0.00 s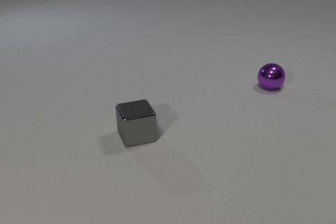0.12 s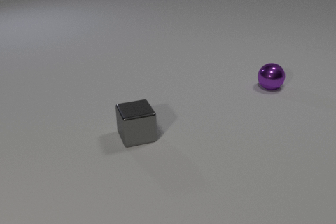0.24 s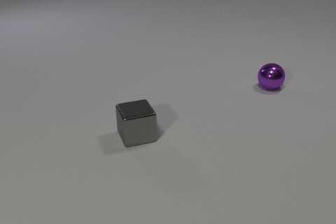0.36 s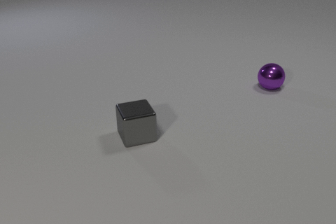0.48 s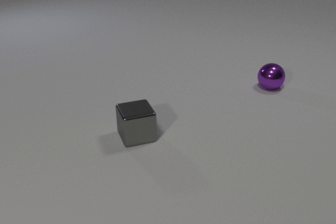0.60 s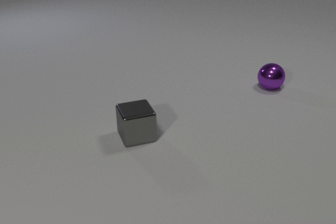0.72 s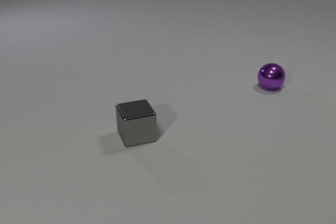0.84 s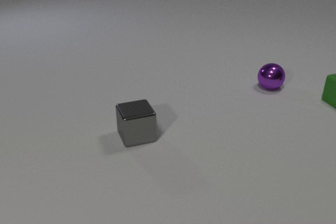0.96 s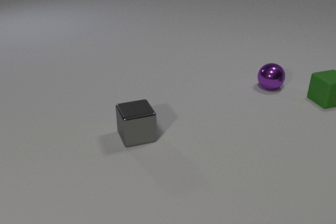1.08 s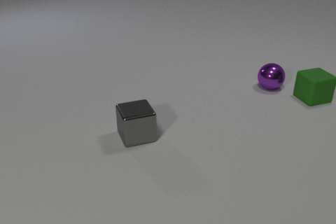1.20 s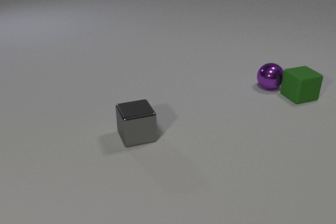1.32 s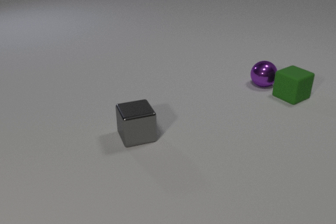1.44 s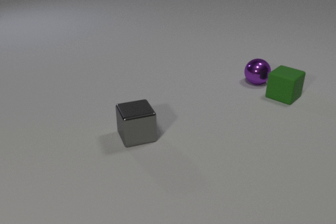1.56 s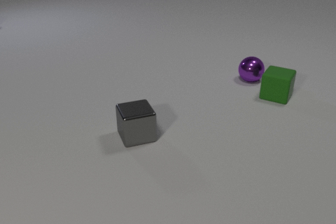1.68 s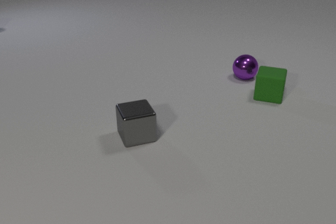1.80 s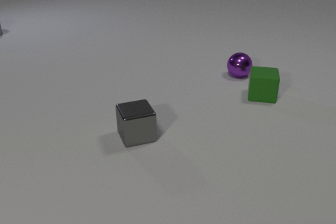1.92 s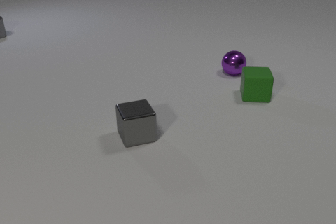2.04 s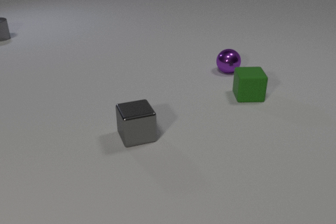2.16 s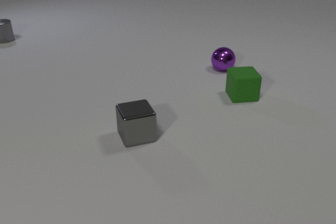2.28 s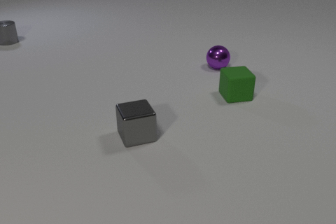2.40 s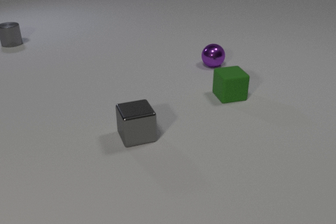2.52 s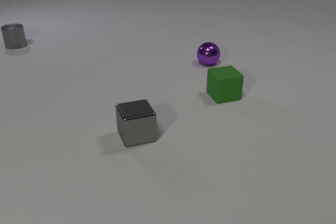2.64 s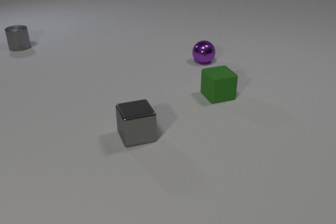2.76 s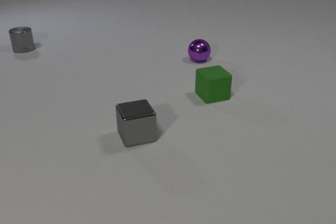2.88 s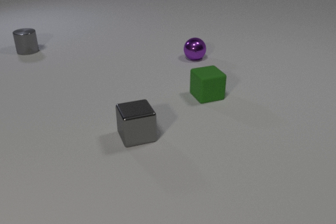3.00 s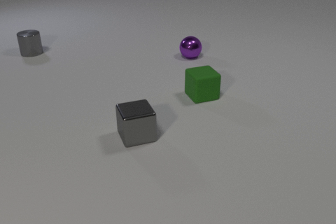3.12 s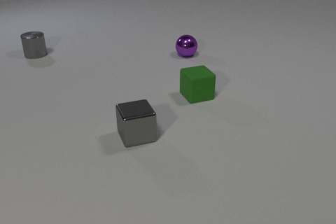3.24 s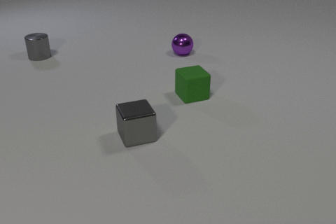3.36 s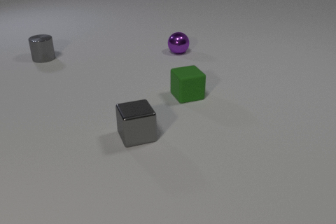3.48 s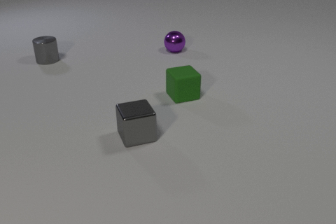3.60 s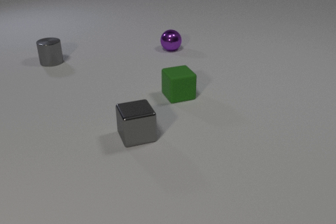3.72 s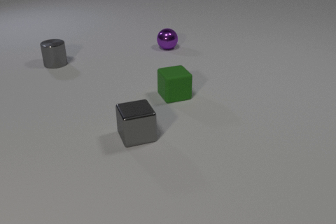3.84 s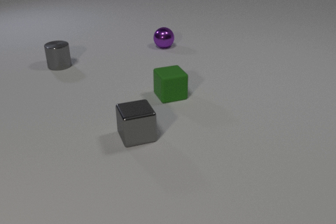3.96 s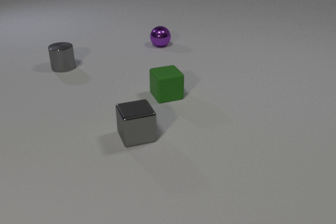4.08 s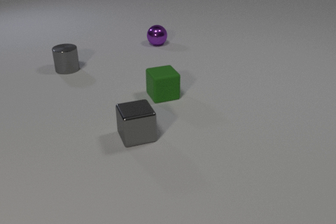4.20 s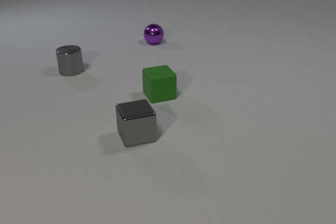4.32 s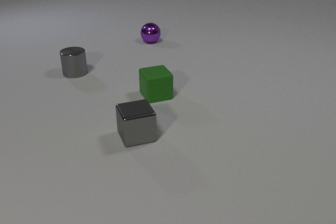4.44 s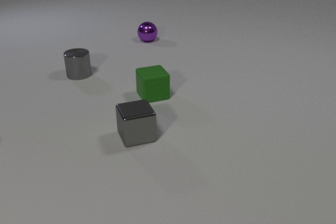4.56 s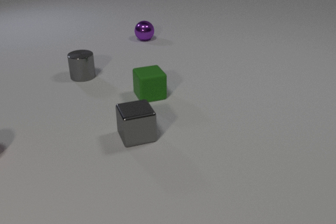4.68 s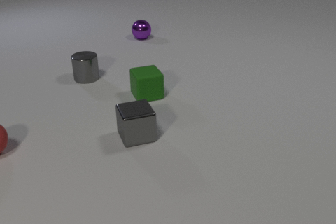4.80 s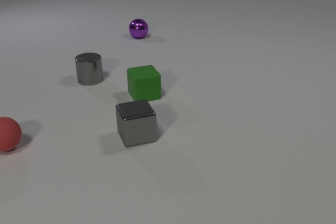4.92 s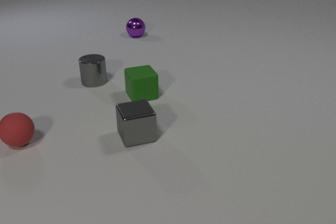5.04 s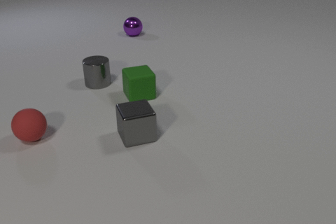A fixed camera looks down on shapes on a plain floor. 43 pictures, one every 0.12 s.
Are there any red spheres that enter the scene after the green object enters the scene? yes.
What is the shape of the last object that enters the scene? sphere.
What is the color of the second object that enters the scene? gray.
0.00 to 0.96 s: The green rubber cube comes in at the right edge, slides to the left.
0.96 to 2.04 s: The green rubber cube slides to the left, spins counterclockwise seen from above by about 75 degrees, its near face sliding to the right. The purple metal sphere rolls to the left and away from the camera. The gray metal cylinder comes in at the left edge, slides toward the camera and to the right. The green rubber cube and the purple metal sphere collide.
2.04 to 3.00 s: The green rubber cube slides to the left. The purple metal sphere rolls to the left and away from the camera. The gray metal cylinder slides toward the camera and to the right.
3.00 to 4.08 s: The green rubber cube slides to the left. The purple metal sphere rolls away from the camera and to the left. The gray metal cylinder slides toward the camera and to the right.
4.08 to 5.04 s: The green rubber cube slides to the left. The purple metal sphere rolls away from the camera and to the left. The gray metal cylinder slides toward the camera and to the right. The red rubber sphere comes in at the left edge, rolls to the right.
